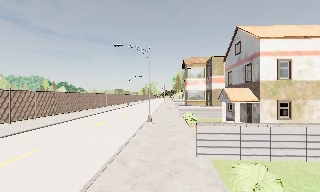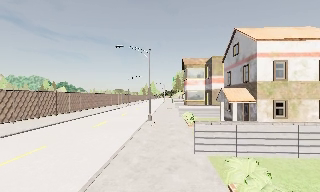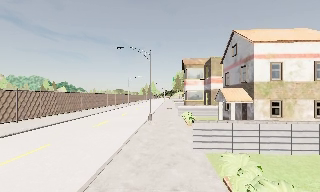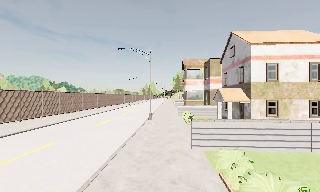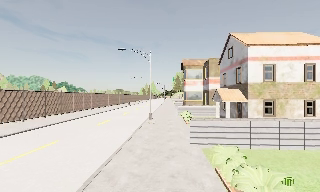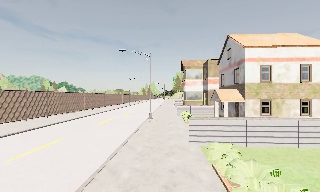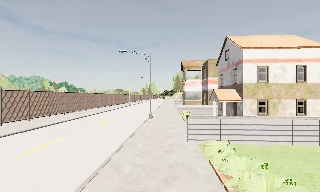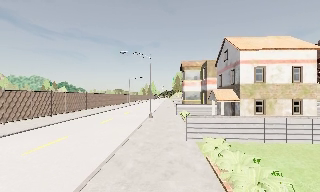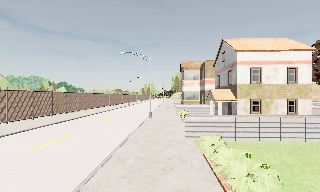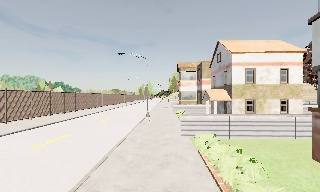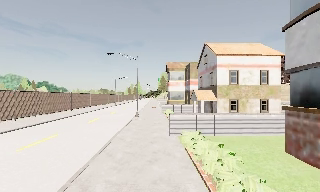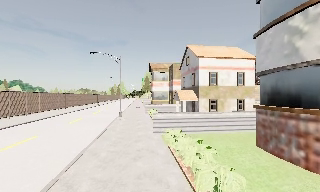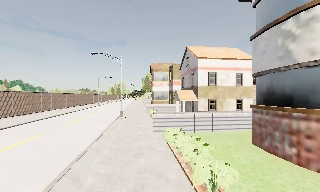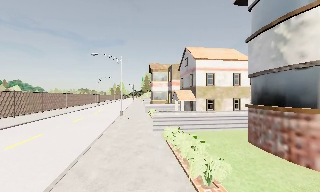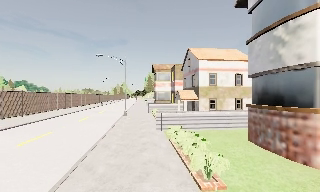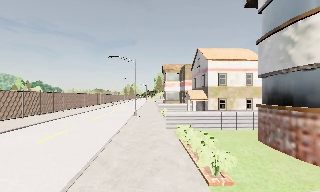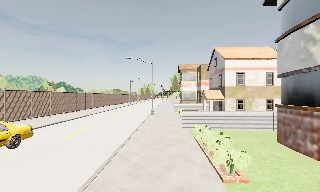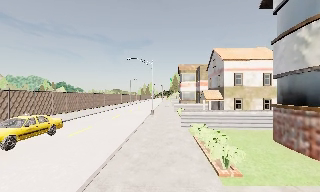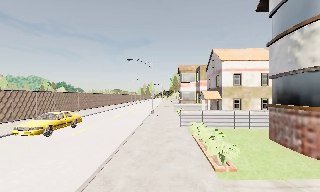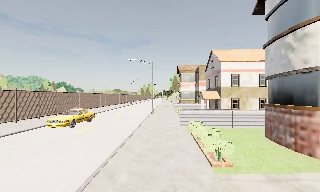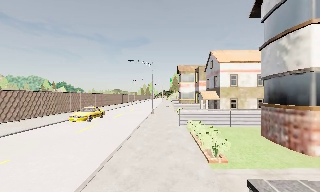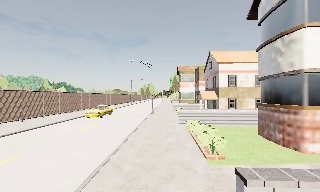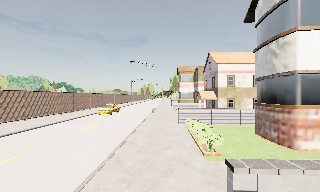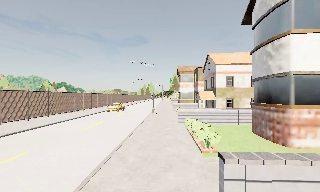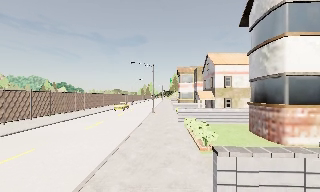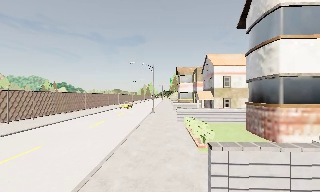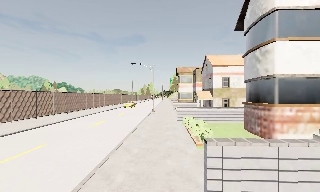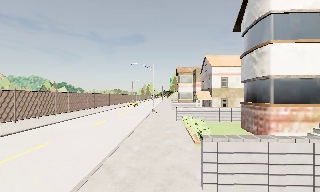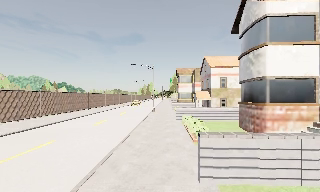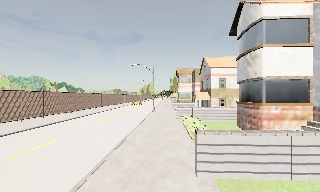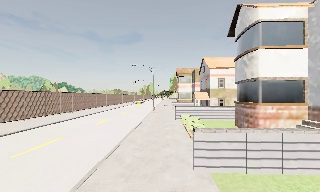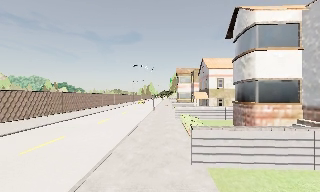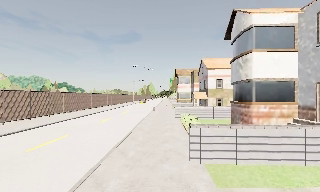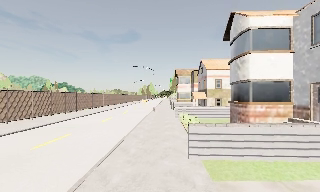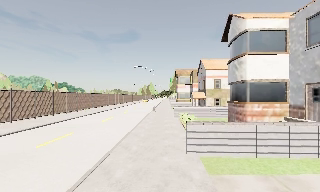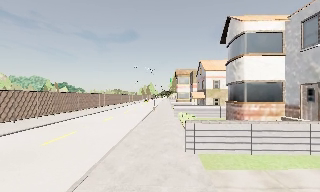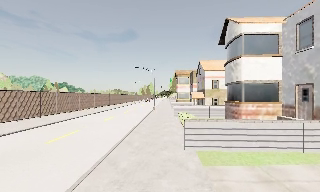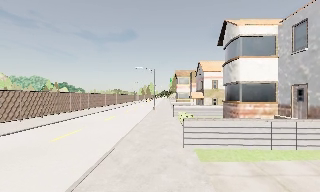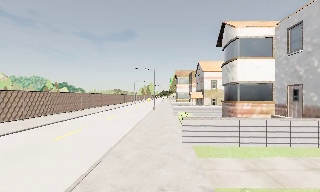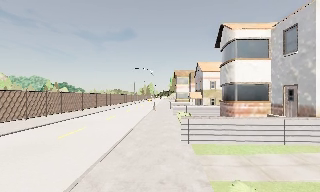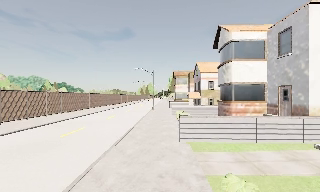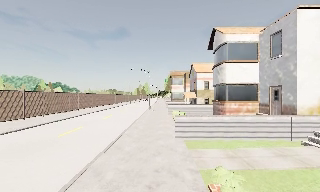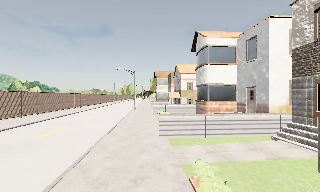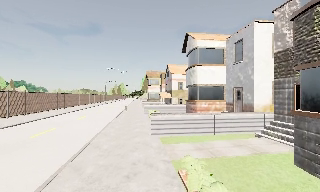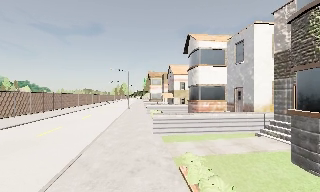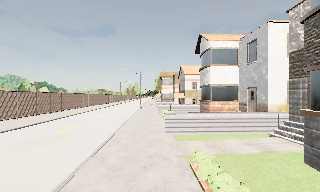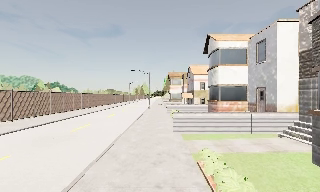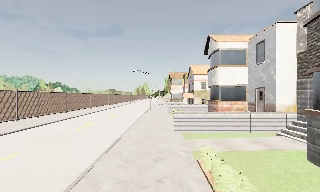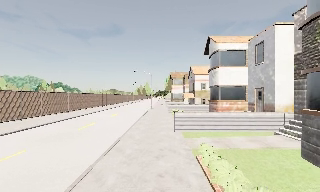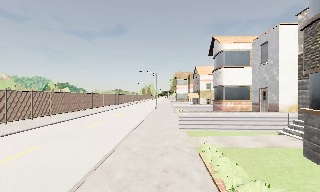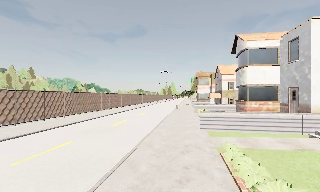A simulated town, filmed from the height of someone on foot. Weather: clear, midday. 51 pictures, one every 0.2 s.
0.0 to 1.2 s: The camera travels backward, about 2 m, so what stands in front gets smaller.
1.2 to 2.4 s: The scene slides to the left, as the camera pans about 10 degrees to its right. It travels backward, about 2 m, so what stands in front gets smaller.
2.4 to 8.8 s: The camera travels backward, about 11 m, so what stands in front gets smaller.
8.8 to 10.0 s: The camera swings to its left by about 15 degrees, and the scene slides to the right. It travels backward, about 2 m, so what stands in front gets smaller.
The film runs backward here.
